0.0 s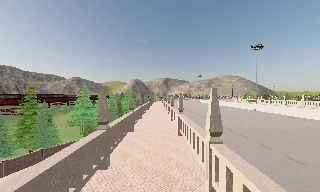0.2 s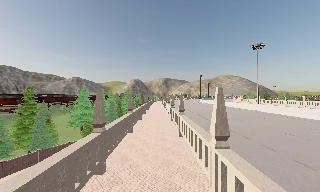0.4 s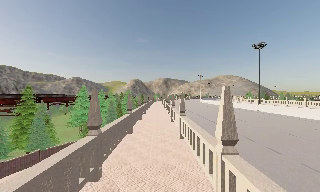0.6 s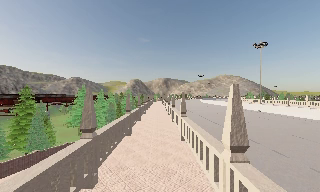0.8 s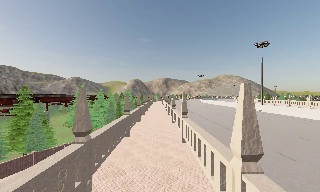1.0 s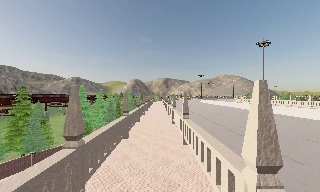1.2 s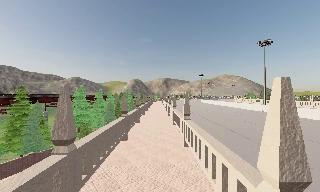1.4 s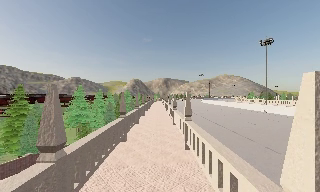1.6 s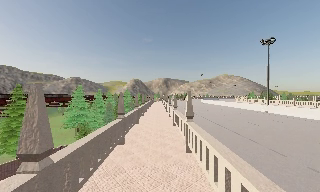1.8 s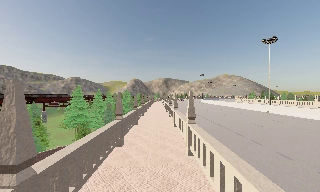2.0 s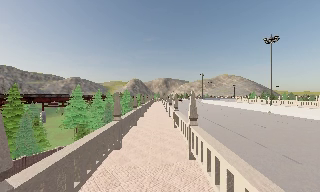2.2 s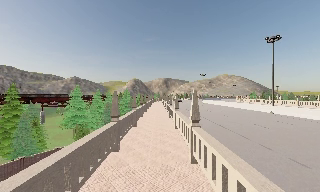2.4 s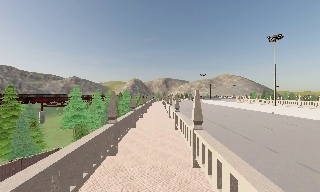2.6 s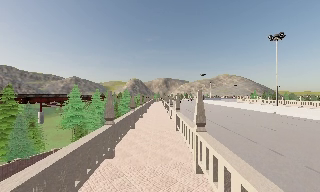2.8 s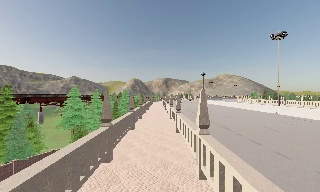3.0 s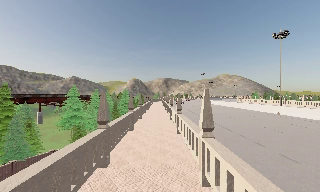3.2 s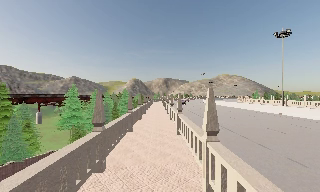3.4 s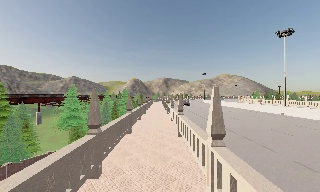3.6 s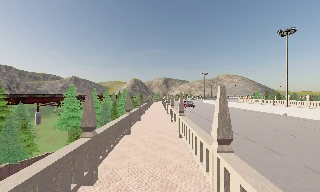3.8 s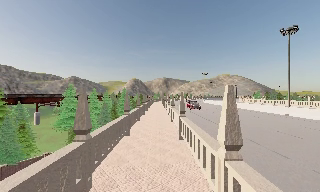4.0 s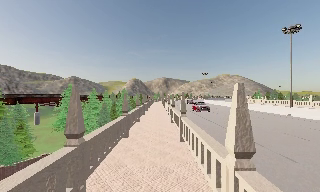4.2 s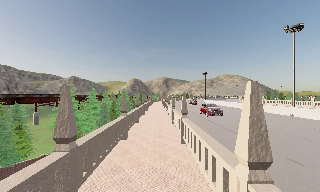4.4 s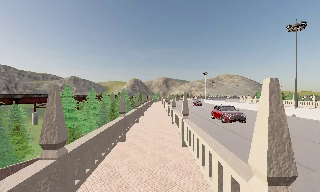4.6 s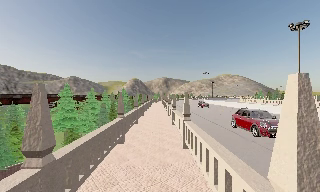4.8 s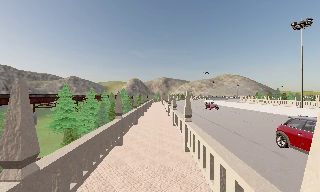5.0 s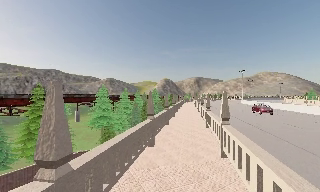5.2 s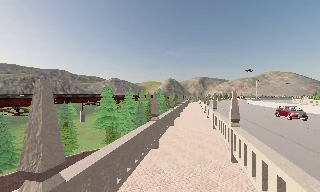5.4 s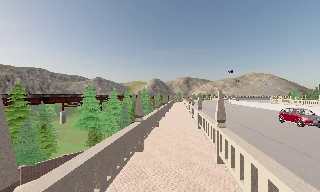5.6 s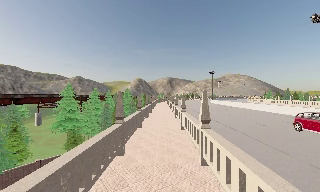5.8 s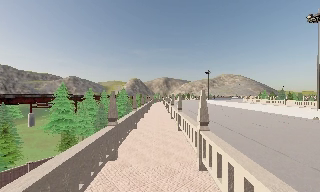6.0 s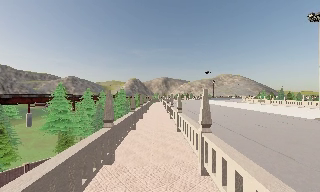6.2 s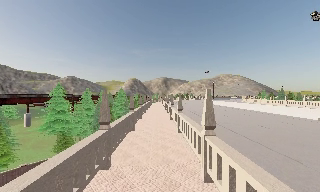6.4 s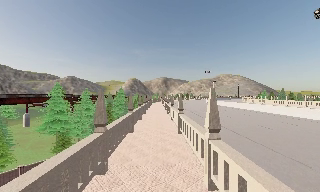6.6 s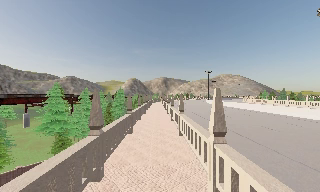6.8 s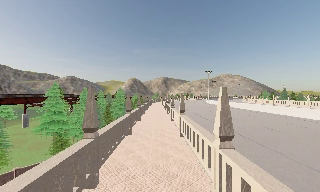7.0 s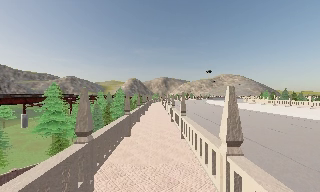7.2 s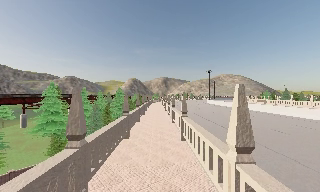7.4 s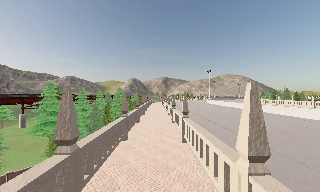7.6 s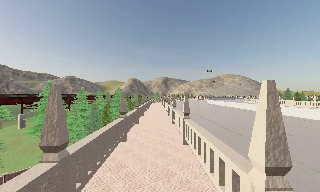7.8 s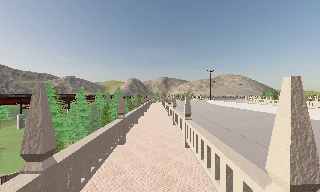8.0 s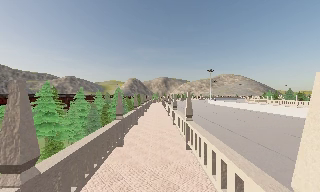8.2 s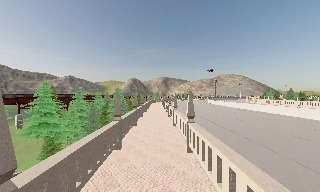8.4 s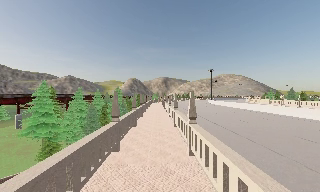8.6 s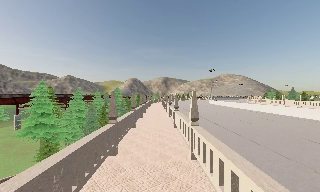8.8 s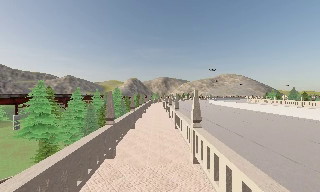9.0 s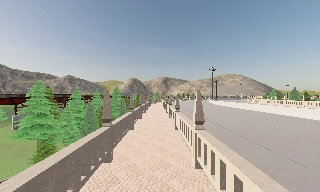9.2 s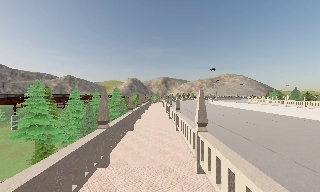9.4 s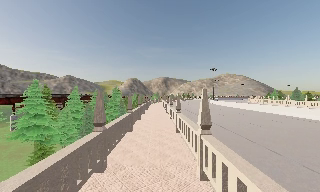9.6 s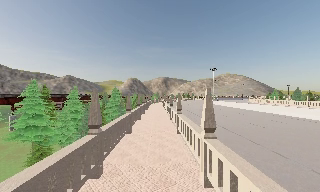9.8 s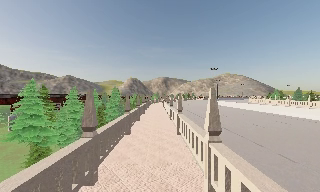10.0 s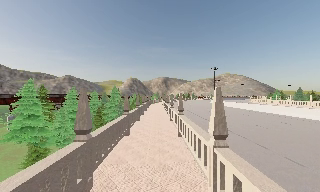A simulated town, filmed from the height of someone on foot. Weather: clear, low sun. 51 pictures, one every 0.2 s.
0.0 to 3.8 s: The camera travels forward, about 7 m, so what stands in front looms larger.
3.8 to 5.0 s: The scene slides to the right, as the camera pans about 10 degrees to its left. It travels forward, about 2.5 m, so what stands in front looms larger.
5.0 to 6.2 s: The camera pans to its right, which is clockwise from overhead, by about 10 degrees. It travels forward, about 2.5 m, so what stands in front looms larger.
6.2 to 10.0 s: The camera travels forward, about 7 m, so what stands in front looms larger.
The film runs forward here.
